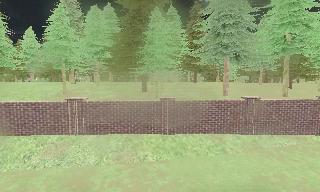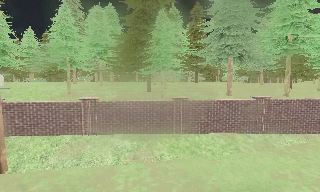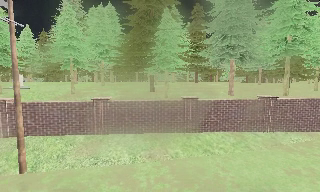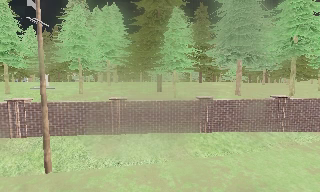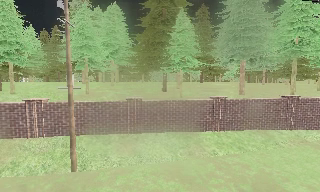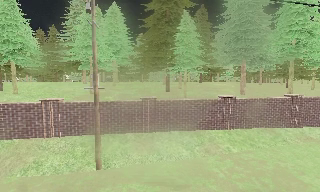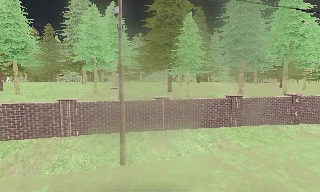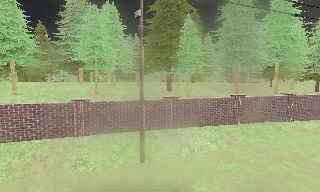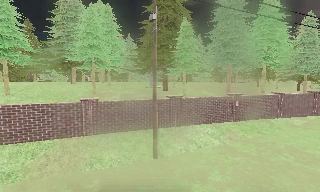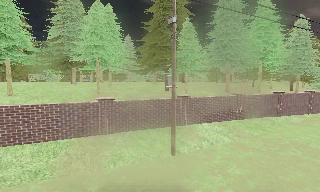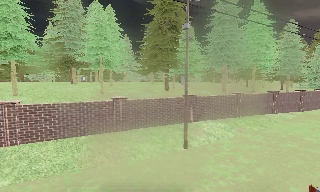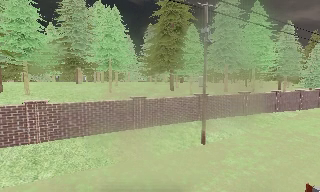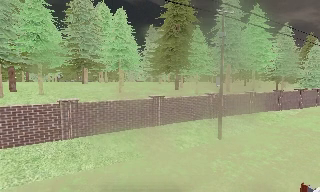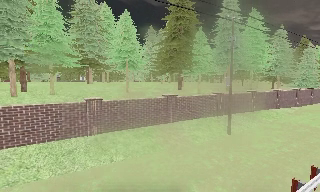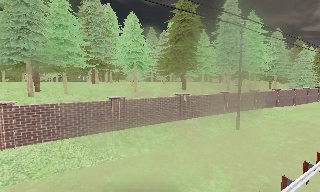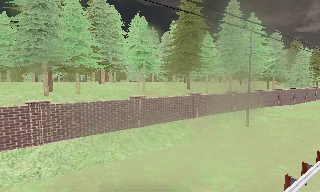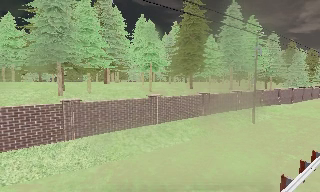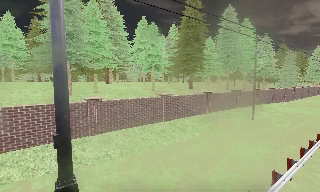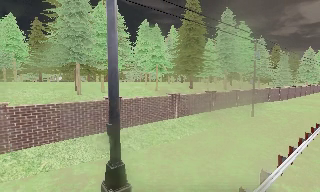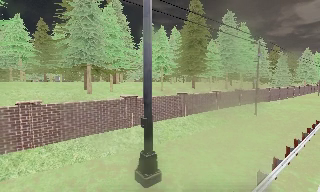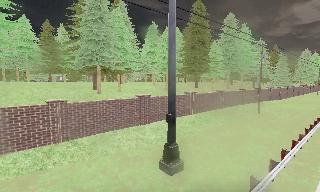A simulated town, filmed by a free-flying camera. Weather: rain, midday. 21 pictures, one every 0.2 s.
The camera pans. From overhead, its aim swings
clockwise.
0.0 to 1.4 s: The camera pans to its right, which is clockwise from overhead, by about 10 degrees. It travels to its left, about 7 m, so close, fixed things drift to the right.
1.4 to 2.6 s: The camera pans to its right, which is clockwise from overhead, by about 15 degrees. It travels to its left and backward, about 8 m, so close, fixed things drift to the right.
2.6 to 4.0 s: The camera travels to its left and backward, about 10 m, so close, fixed things drift to the right.
The film runs forward here.
